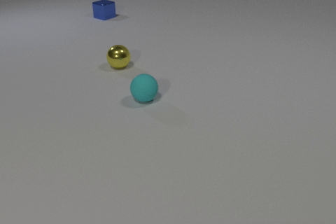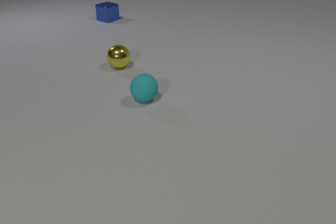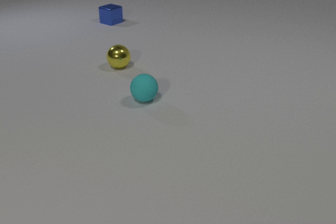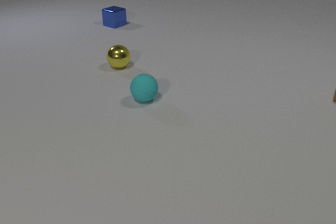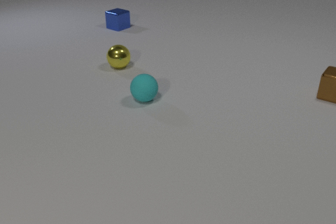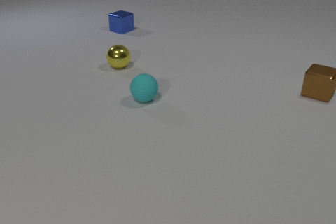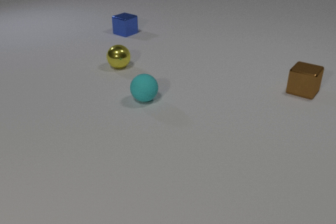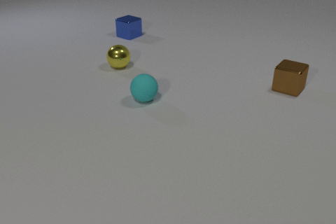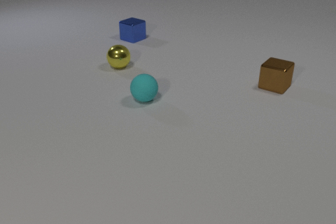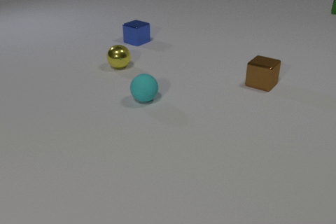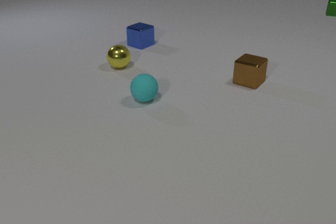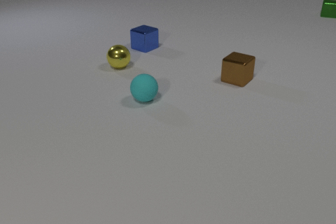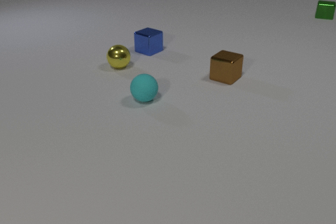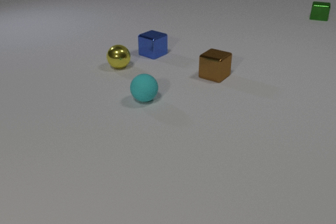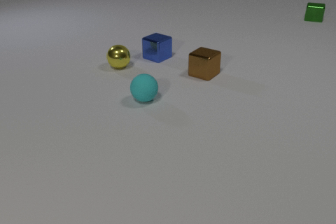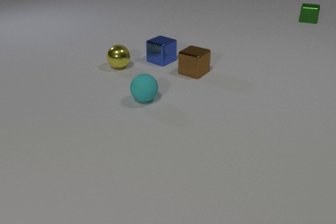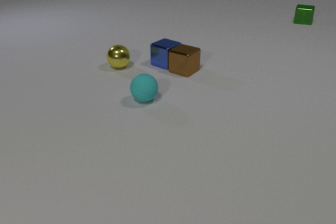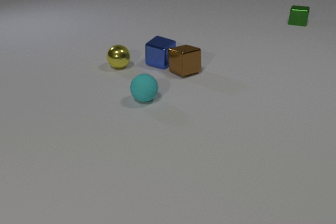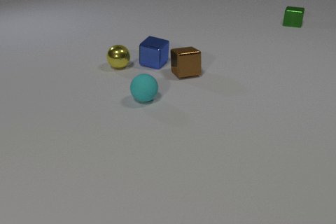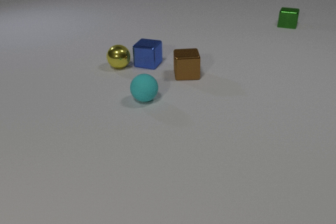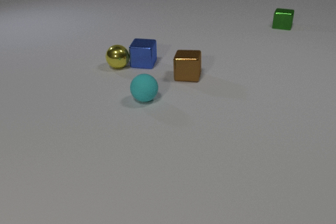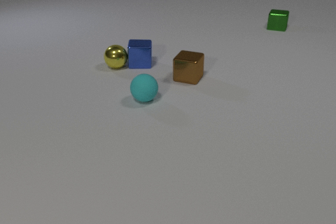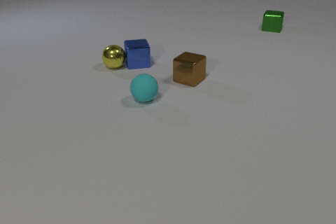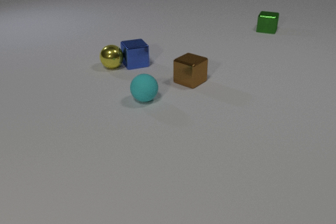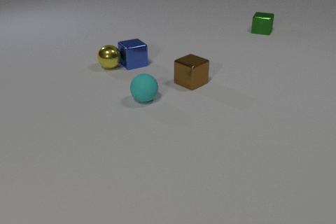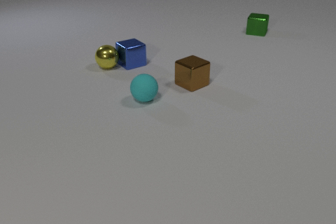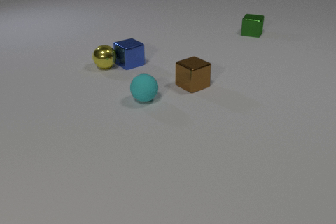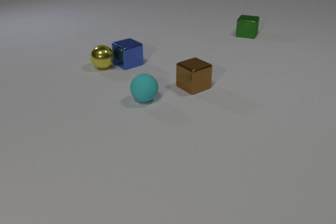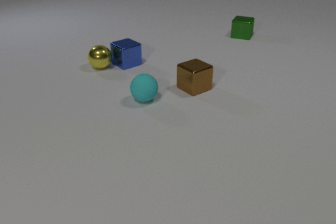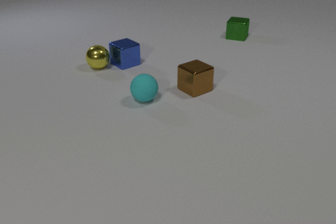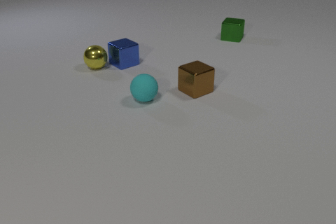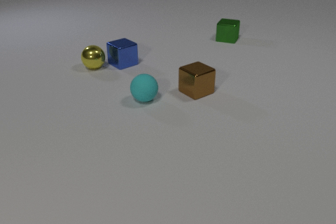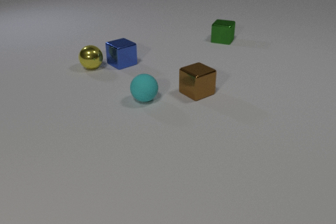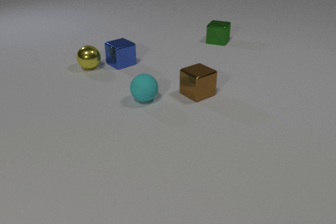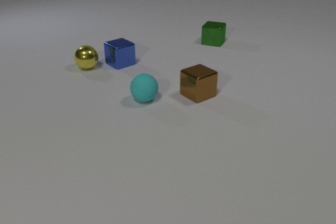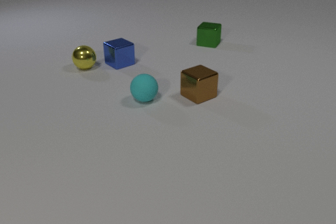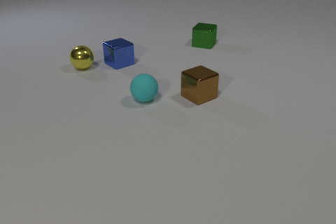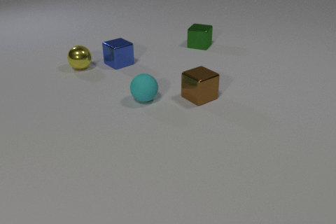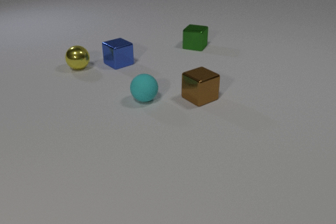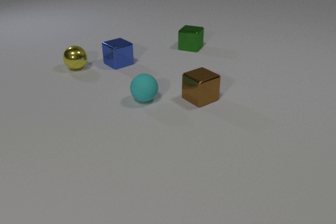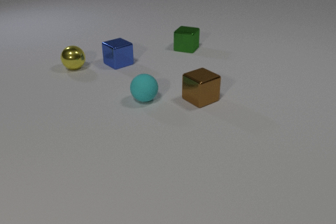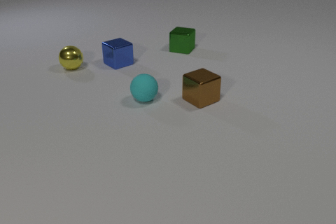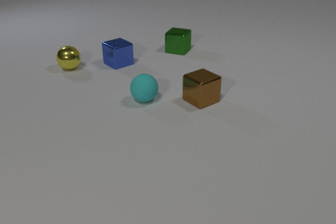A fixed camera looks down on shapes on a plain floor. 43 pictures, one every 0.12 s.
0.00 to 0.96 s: The brown metal cube comes in at the right edge, slides to the left. The blue metal cube slides toward the camera.
0.96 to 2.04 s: The brown metal cube slides to the left. The blue metal cube slides toward the camera. The green metal cube comes in at the right edge, slides toward the camera and to the left. The brown metal cube and the blue metal cube collide.
2.04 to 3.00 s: The brown metal cube slides toward the camera, spins so that its near face slides to the left, clockwise seen from above. The blue metal cube slides to the left, spins counterclockwise seen from above by about 60 degrees, its near face sliding to the right. The yellow metal sphere rolls to the left. The green metal cube slides toward the camera and to the left. The blue metal cube and the yellow metal sphere collide.
3.00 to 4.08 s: The brown metal cube slides toward the camera. The blue metal cube slides to the left. The yellow metal sphere rolls to the left. The green metal cube slides to the left and toward the camera.
4.08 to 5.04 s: The brown metal cube slides toward the camera. The yellow metal sphere rolls to the left. The green metal cube slides to the left and toward the camera.
What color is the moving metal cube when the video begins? blue.
Are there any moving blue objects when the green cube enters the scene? yes.
What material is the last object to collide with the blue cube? metal.
